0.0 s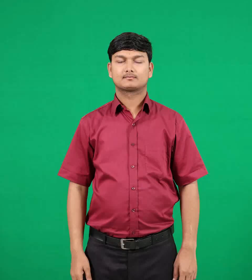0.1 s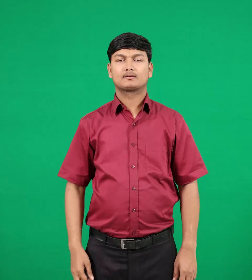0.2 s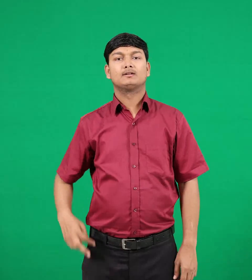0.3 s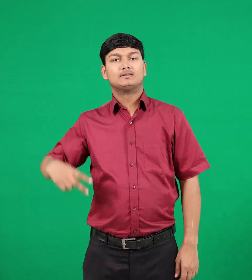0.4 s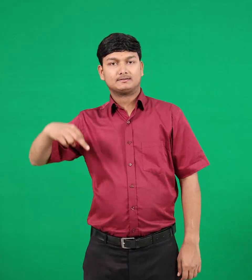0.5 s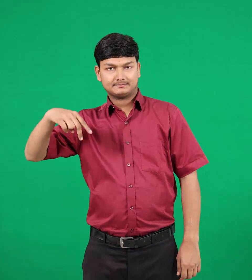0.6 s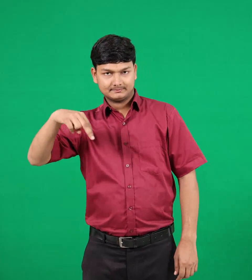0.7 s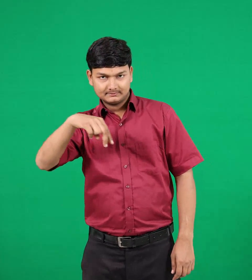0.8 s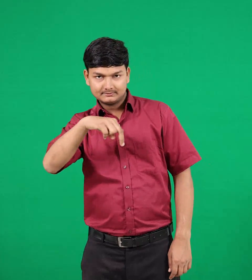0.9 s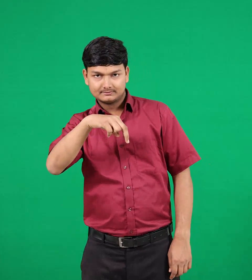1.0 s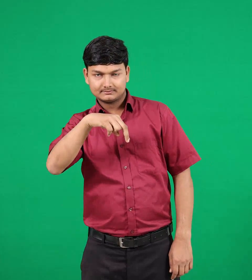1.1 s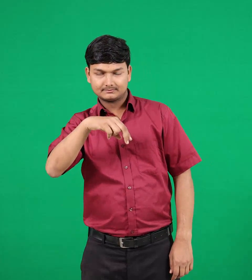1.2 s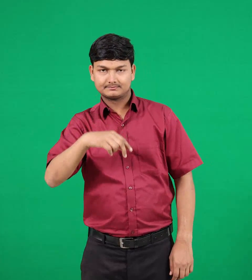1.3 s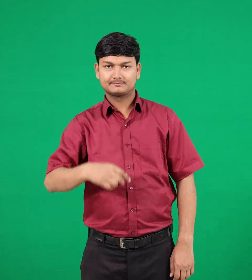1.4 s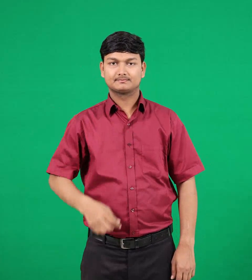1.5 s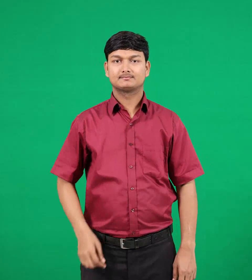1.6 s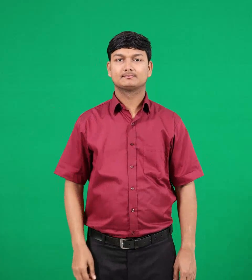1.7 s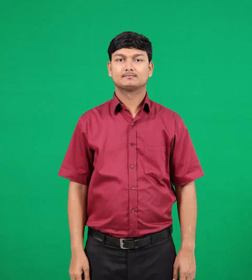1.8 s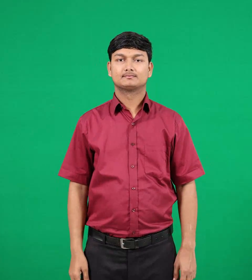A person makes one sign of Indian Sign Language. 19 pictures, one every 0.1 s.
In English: walk
